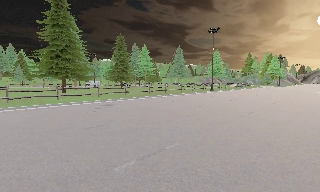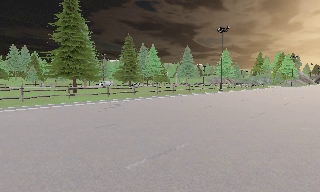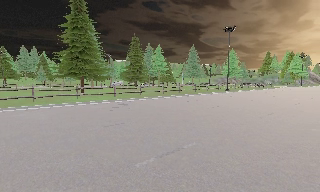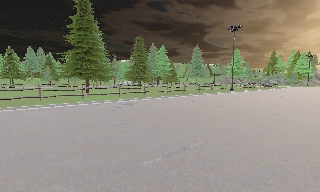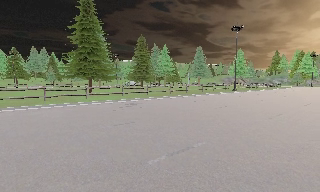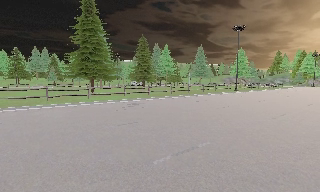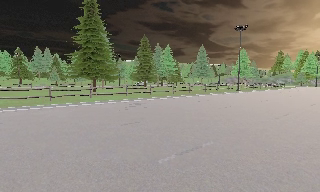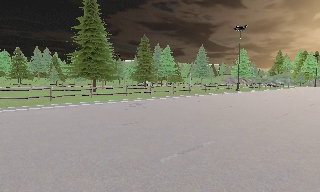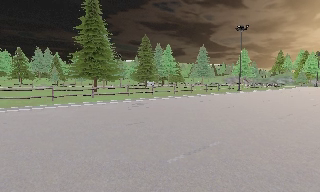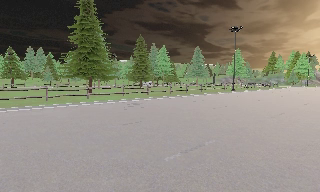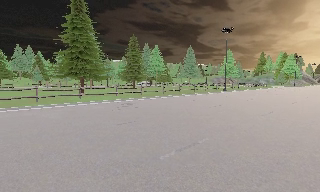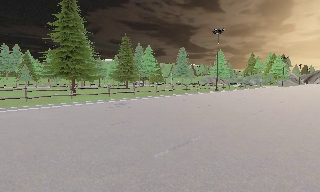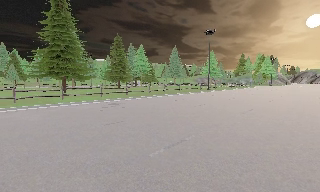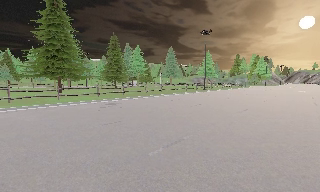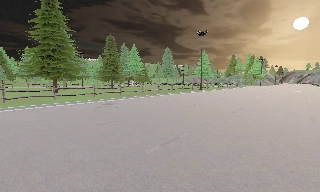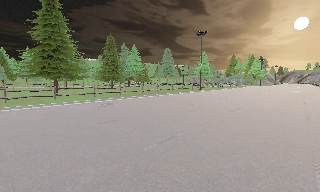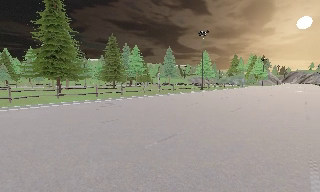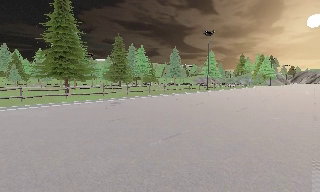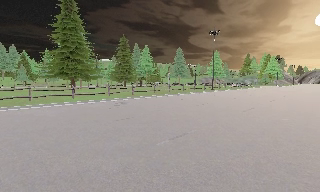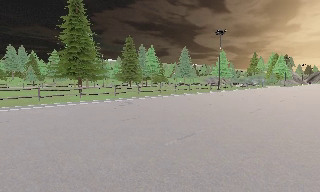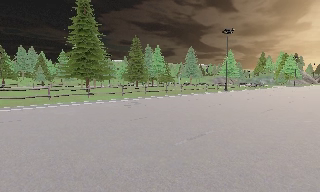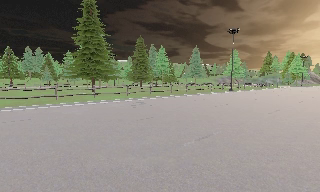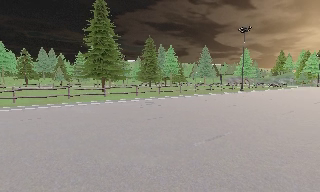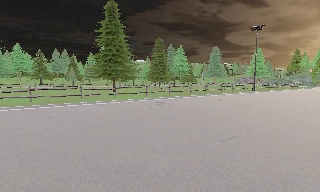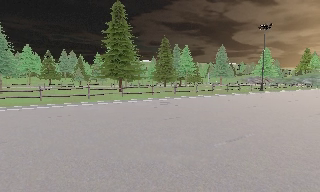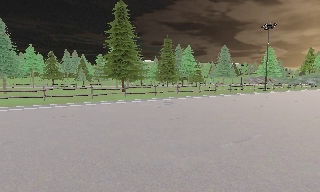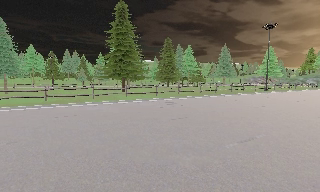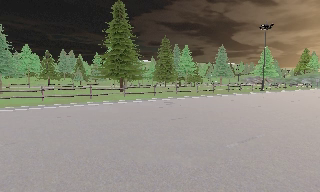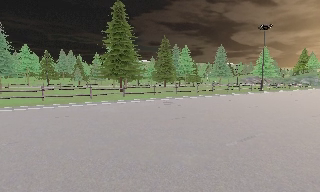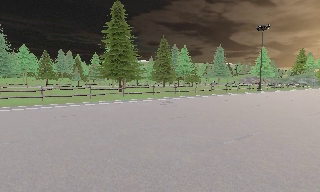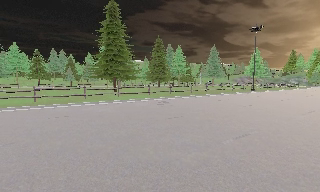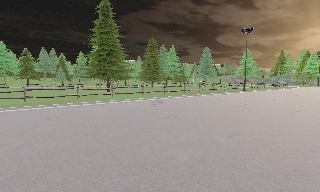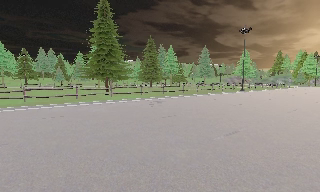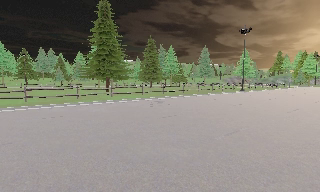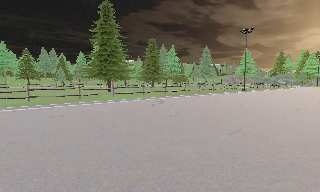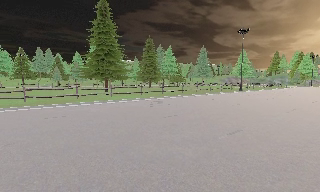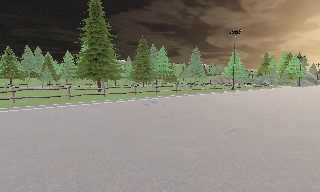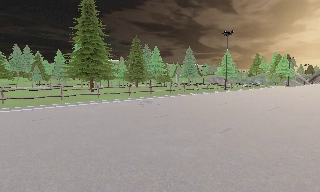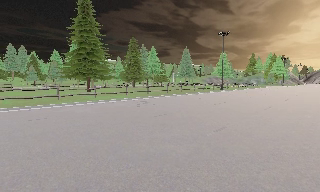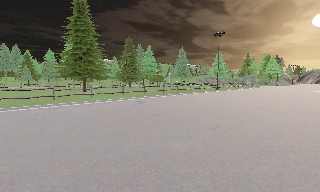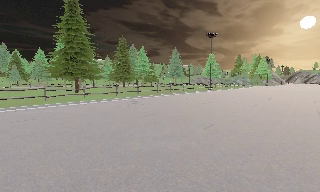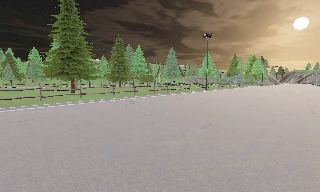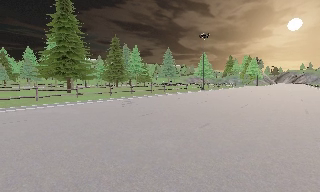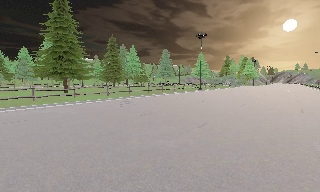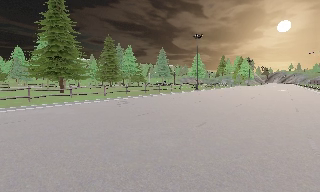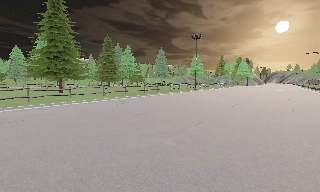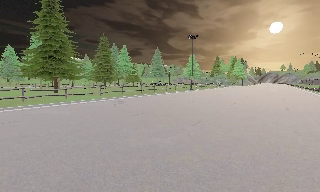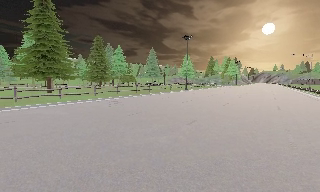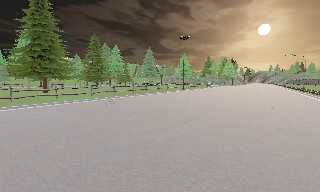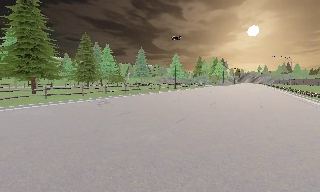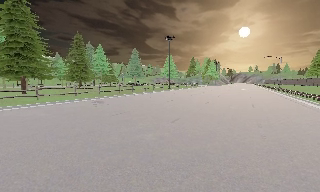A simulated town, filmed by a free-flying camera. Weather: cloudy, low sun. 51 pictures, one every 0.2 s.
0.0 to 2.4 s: The camera travels to its left and backward, about 1 m, so close, fixed things drift to the right.
2.4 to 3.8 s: The camera travels backward, about 0.5 m, so what stands in front gets smaller.
3.8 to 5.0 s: The camera pans to its left, which is counterclockwise from overhead, by about 10 degrees. It travels to its left, about 0.5 m, so close, fixed things drift to the right.
5.0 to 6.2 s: The camera travels to its left, about 0.5 m.
6.2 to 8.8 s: The scene slides to the left, as the camera pans about 15 degrees to its right. It travels to its left and backward, about 1 m.
8.8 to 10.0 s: The camera travels backward, about 0.5 m, so what stands in front gets smaller.
The film runs backward here.
